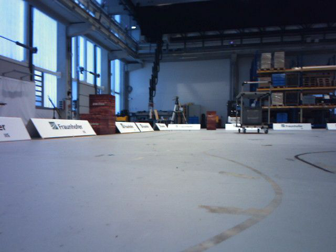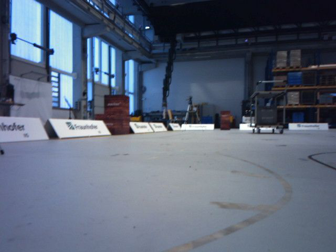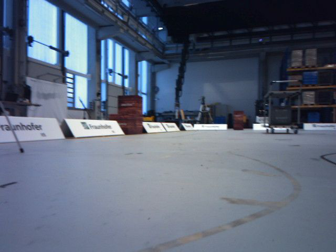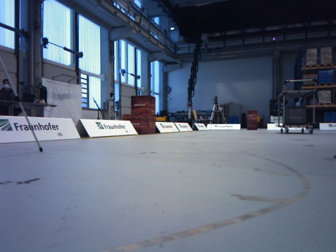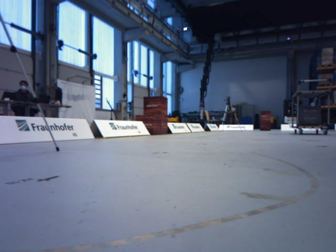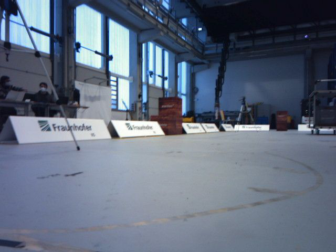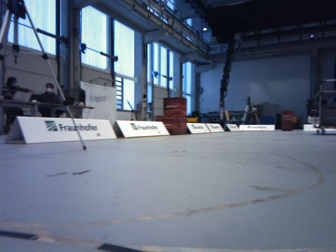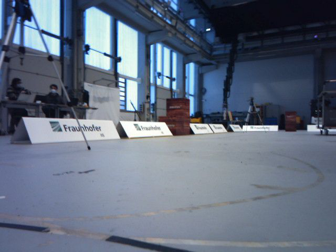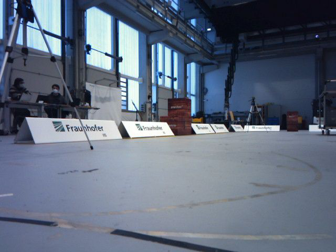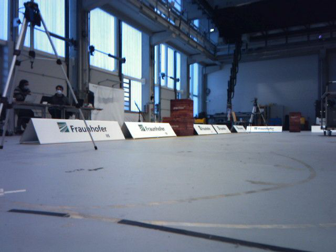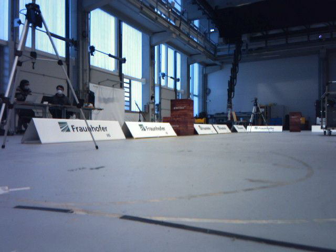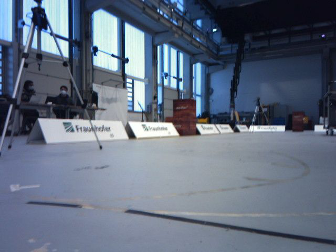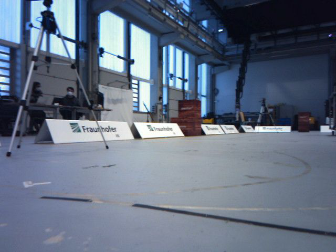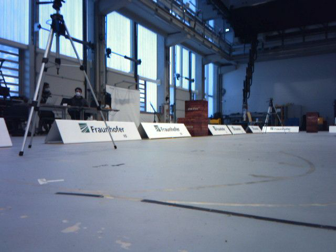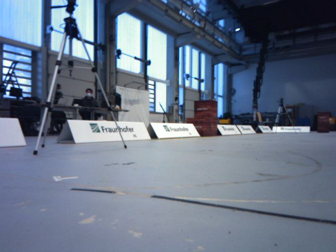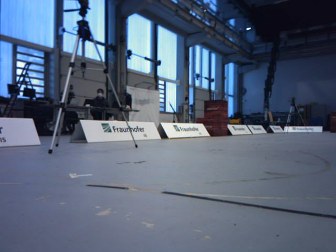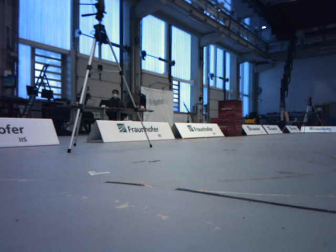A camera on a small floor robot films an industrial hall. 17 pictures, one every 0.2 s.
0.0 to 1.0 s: The scene slides to the right, as the camera pans about 10 degrees to its left. It travels backward, about 0.2 m, so what stands in front gets smaller.
1.0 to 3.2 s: The camera pans to its left, which is counterclockwise from overhead, by about 15 degrees. It travels backward, about 0.4 m, so what stands in front gets smaller.
The film runs backward here.
